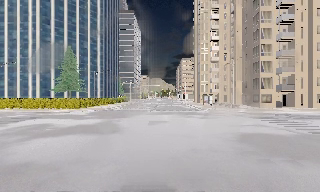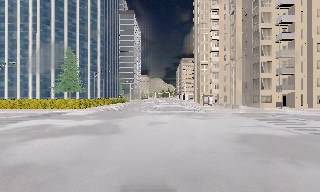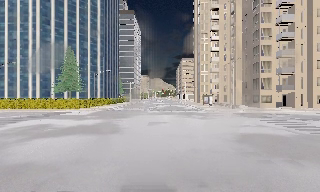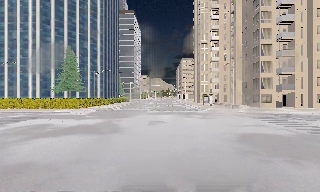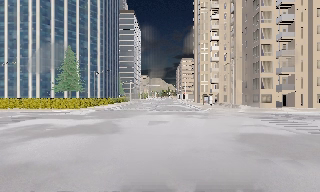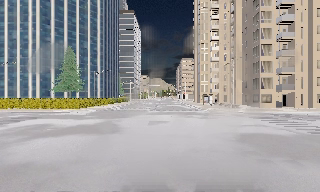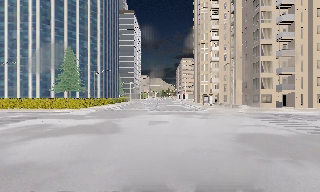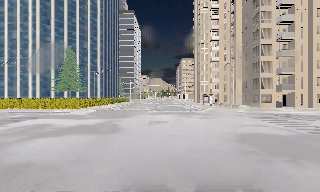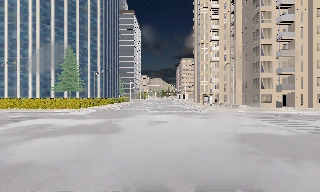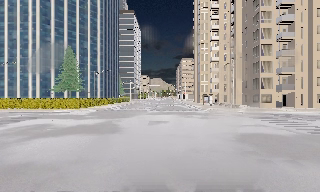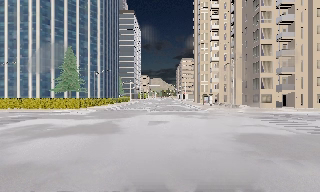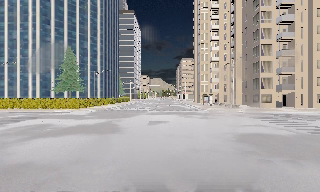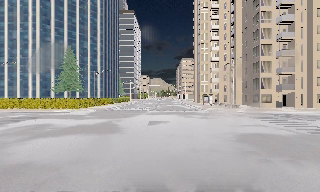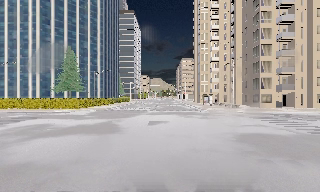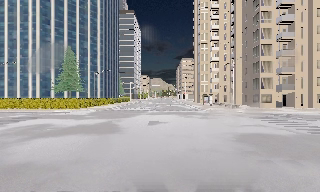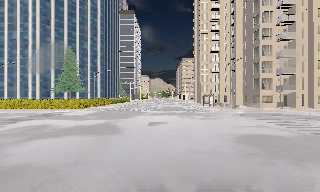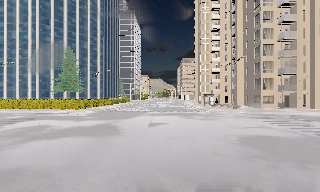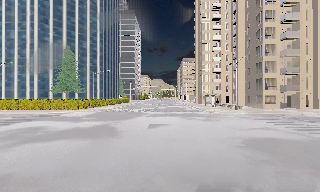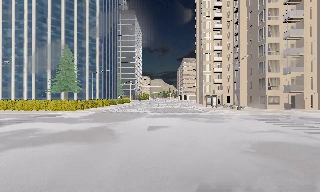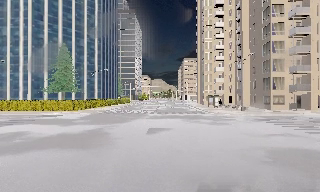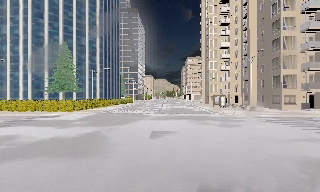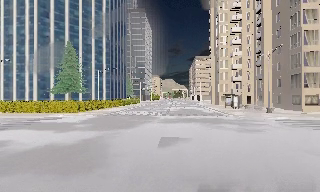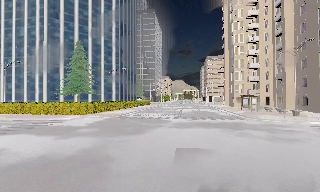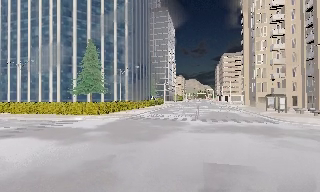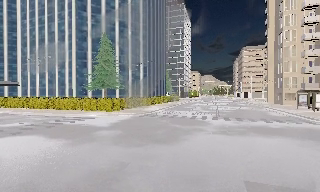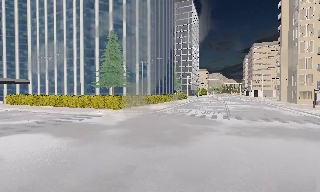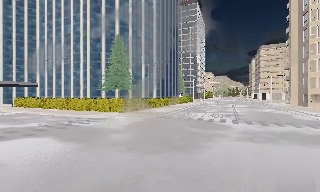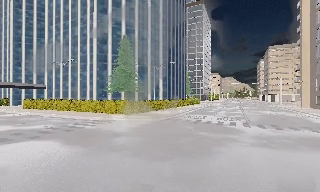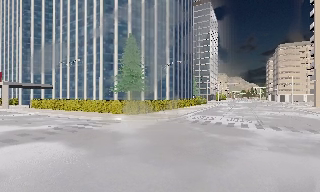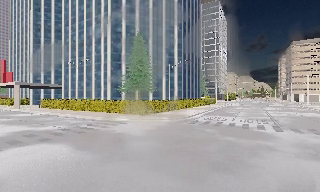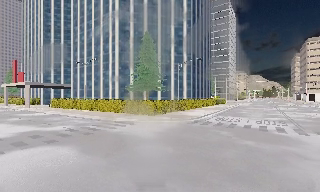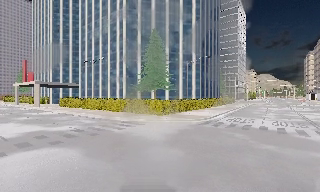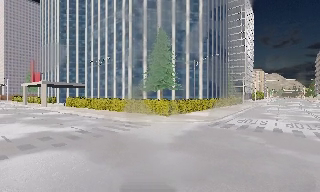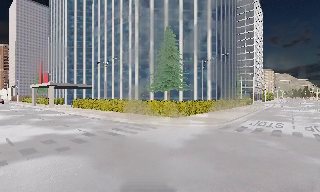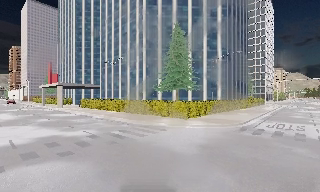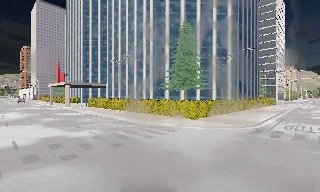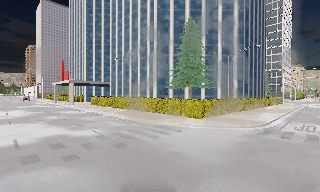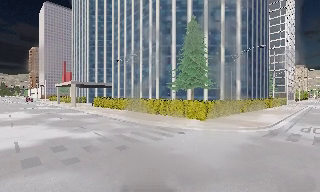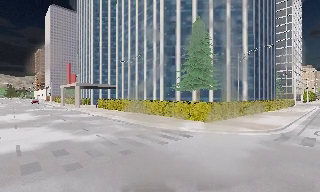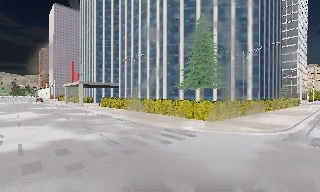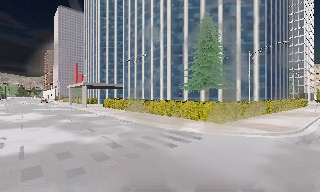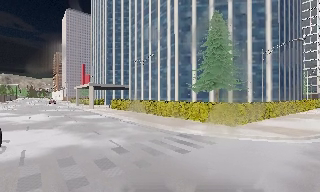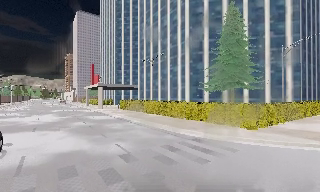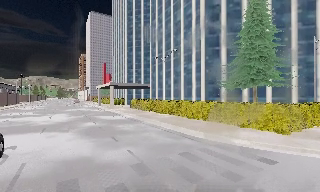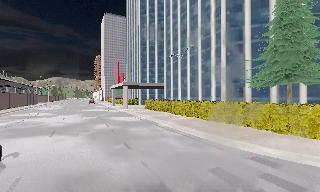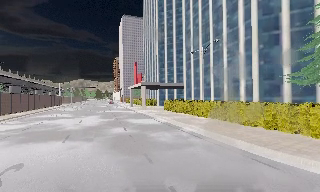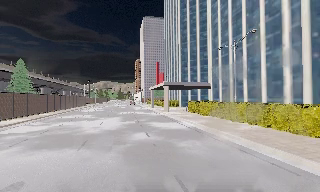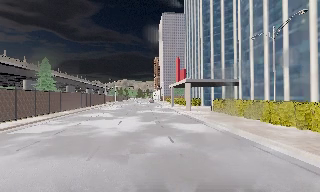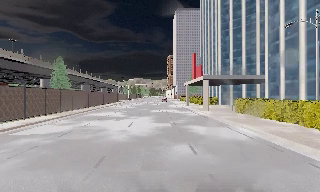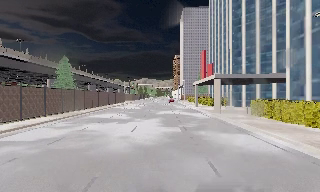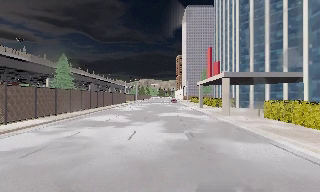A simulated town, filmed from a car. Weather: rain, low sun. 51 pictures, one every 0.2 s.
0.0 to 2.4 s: The camera keeps its place and its aim.
2.4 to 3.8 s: The camera travels forward, about 2.5 m, so what stands in front looms larger. It gains speed.
3.8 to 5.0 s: The scene slides to the right, as the camera pans about 20 degrees to its left. It travels forward, about 8 m, so what stands in front looms larger.
5.0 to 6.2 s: The scene slides to the right, as the camera pans about 15 degrees to its left. It travels forward, about 3 m, so what stands in front looms larger. It gains speed.
6.2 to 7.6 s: The scene slides to the right, as the camera pans about 10 degrees to its left. It travels forward, about 3.5 m, so what stands in front looms larger. It loses speed.
7.6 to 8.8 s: The camera pans to its left, which is counterclockwise from overhead, by about 15 degrees. It travels forward, about 4.5 m, so what stands in front looms larger. It gains speed.
8.8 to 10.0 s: The camera swings to its left by about 30 degrees, and the scene slides to the right. It travels forward, about 10 m, so what stands in front looms larger.
The film runs forward here.
